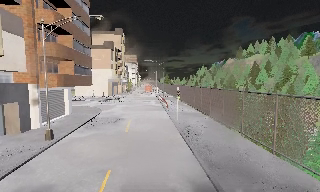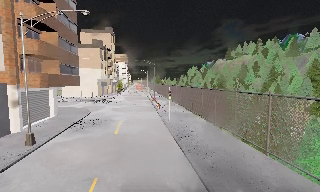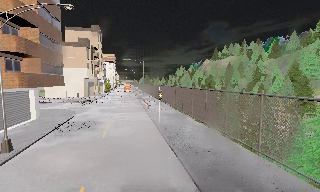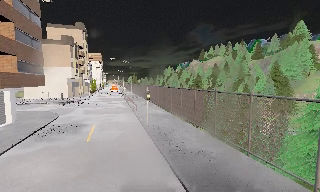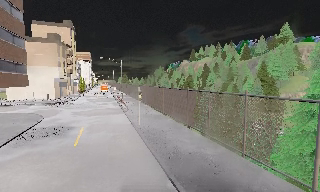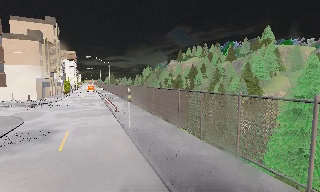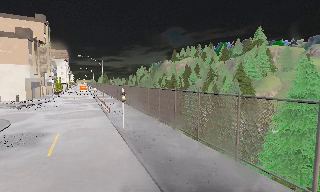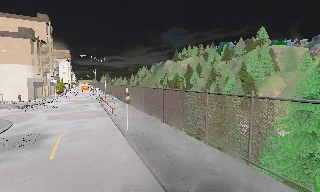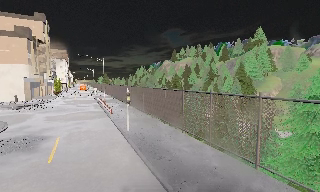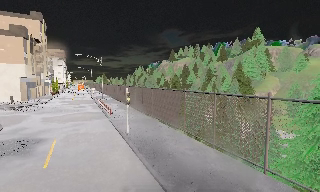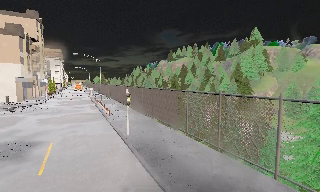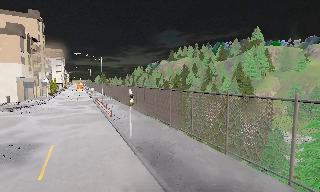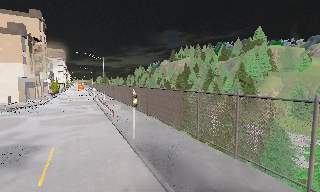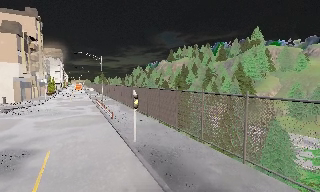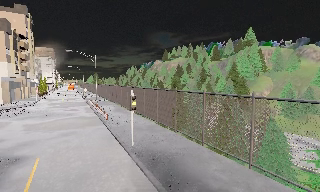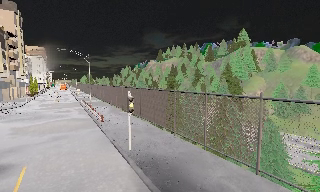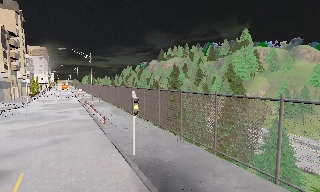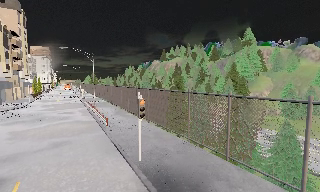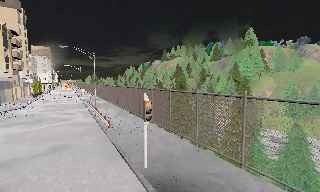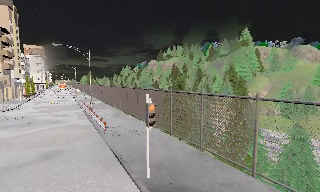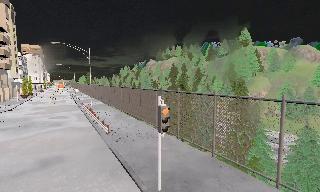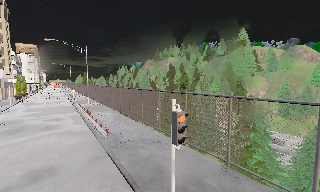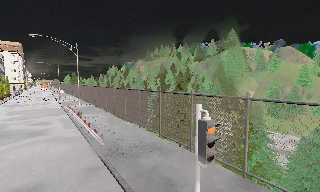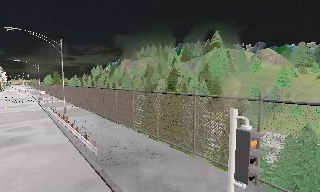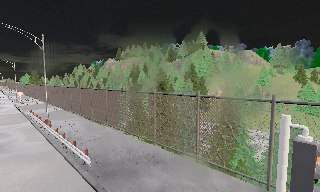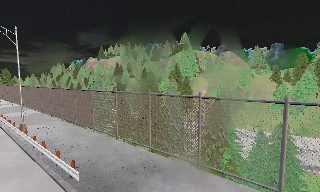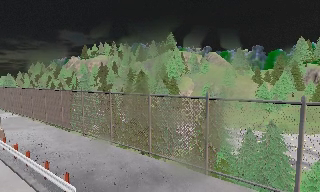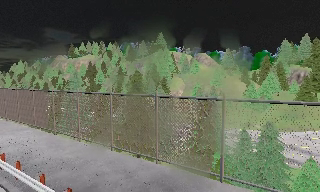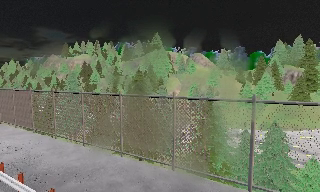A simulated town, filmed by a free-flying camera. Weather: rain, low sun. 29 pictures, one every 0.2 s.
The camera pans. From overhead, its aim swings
clockwise.
0.0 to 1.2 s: The camera pans to its right, which is clockwise from overhead, by about 20 degrees. It travels forward, about 2.5 m, so what stands in front looms larger.
1.2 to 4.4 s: The camera pans to its right, which is clockwise from overhead, by about 10 degrees. It travels forward and to its left, about 10 m, so what stands in front looms larger. It gains speed.
4.4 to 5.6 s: The camera pans to its right, which is clockwise from overhead, by about 25 degrees. It travels to its left and forward, about 6 m.
The film runs forward here.
